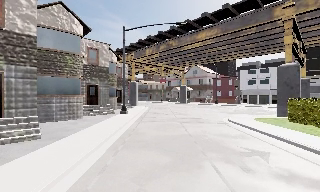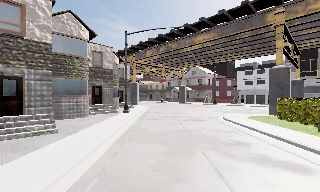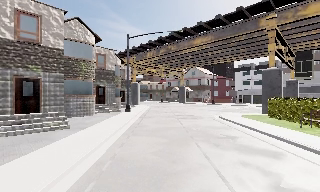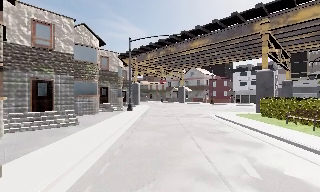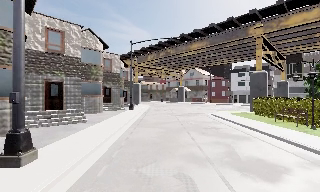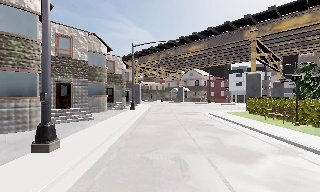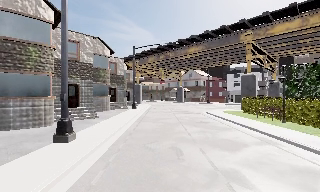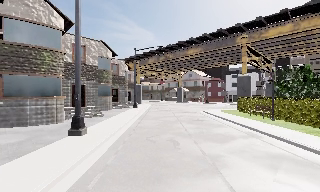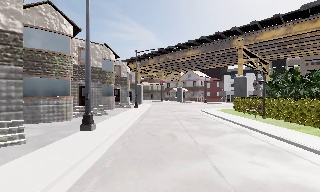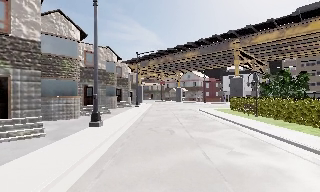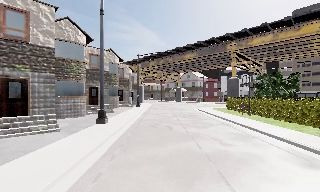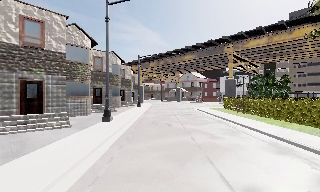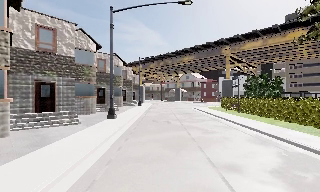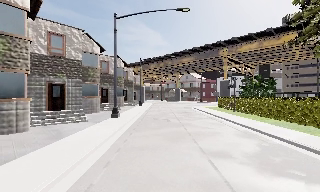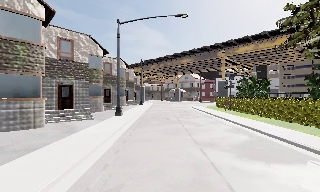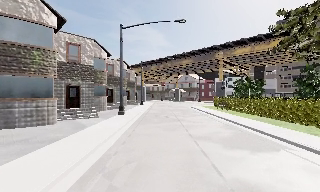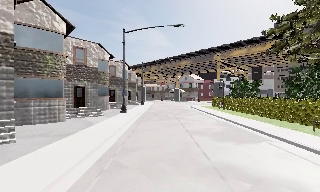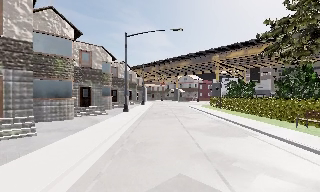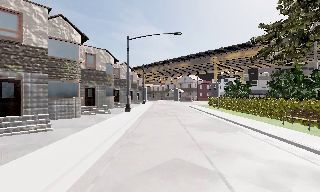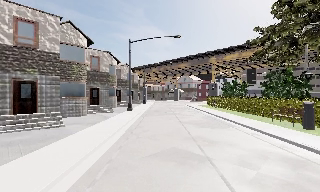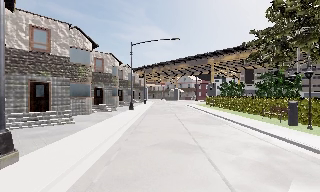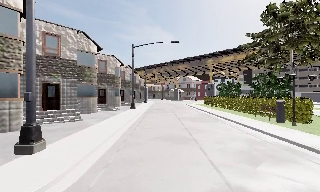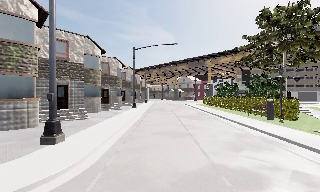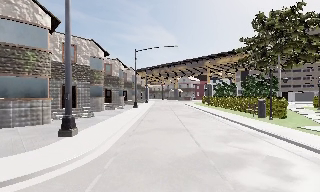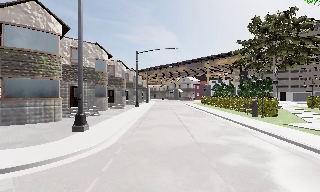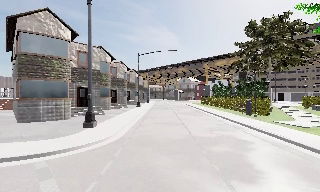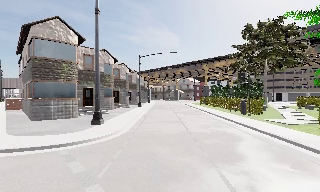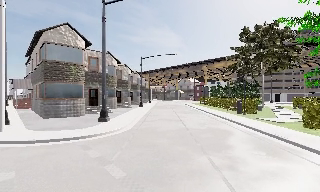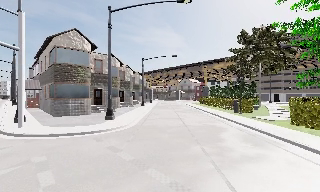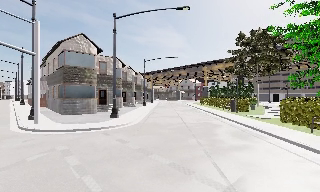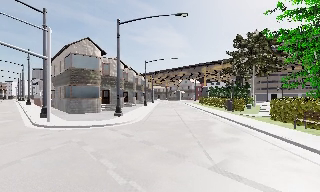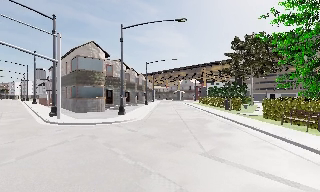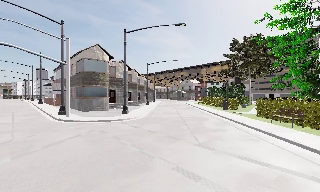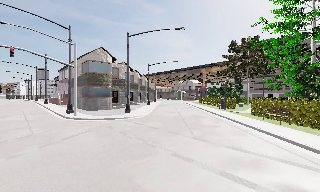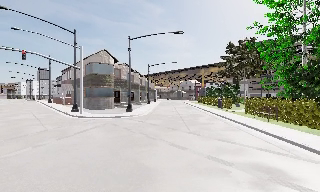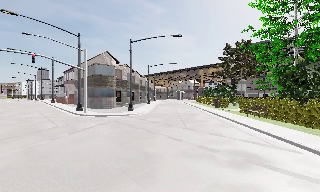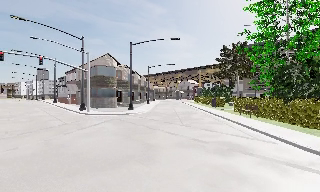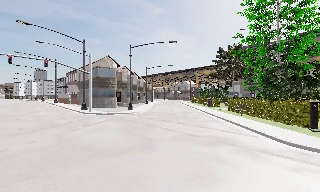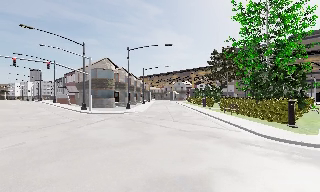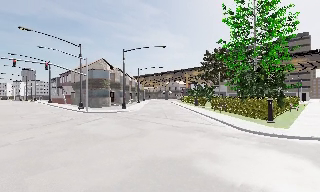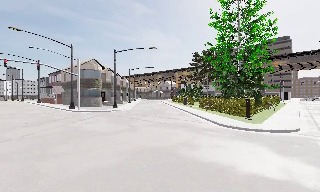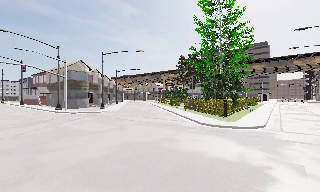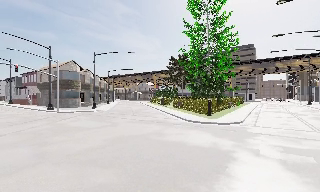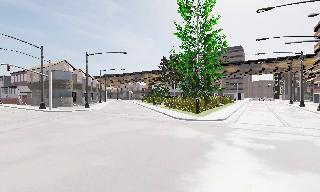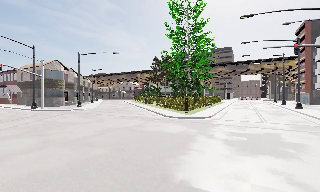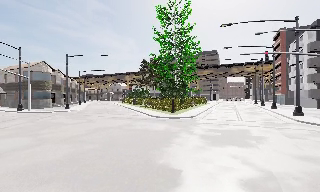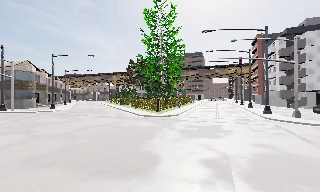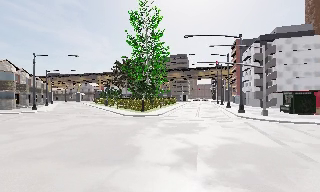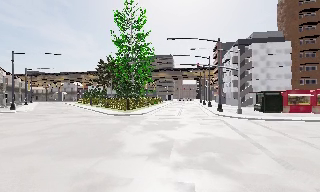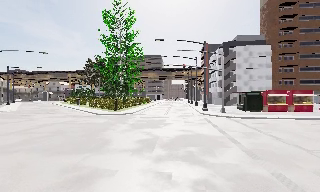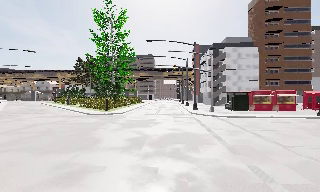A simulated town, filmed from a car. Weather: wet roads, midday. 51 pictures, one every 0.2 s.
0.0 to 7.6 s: The camera travels backward, about 45 m, so what stands in front gets smaller.
7.6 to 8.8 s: The camera pans to its right, which is clockwise from overhead, by about 20 degrees. It travels backward, about 7 m, so what stands in front gets smaller.
8.8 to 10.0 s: The camera swings to its right by about 25 degrees, and the scene slides to the left. It travels backward, about 5 m, so what stands in front gets smaller. It loses speed.
The film runs backward here.
